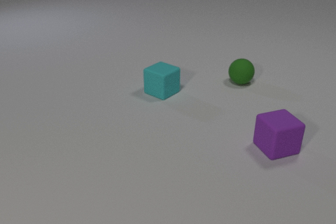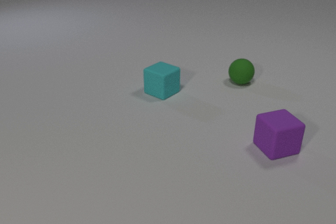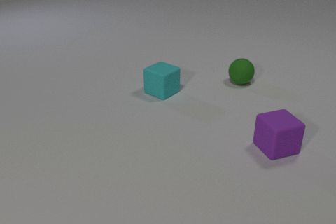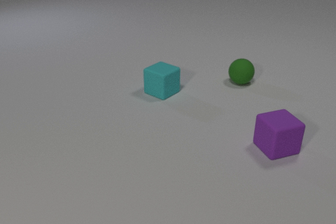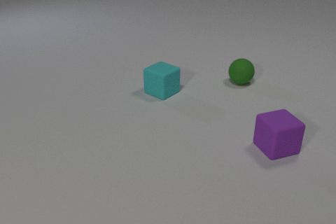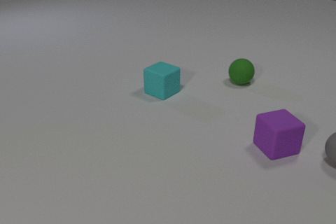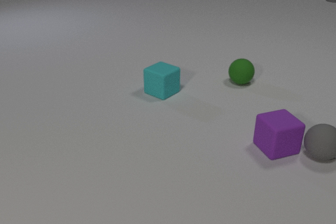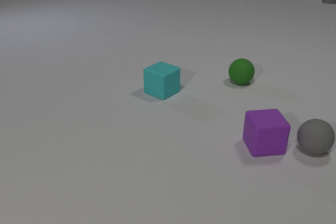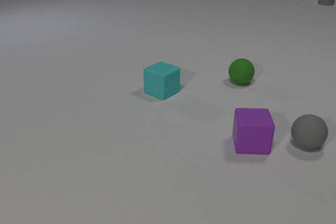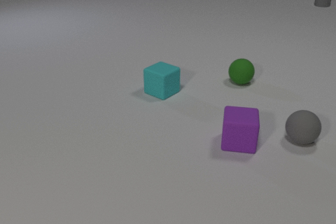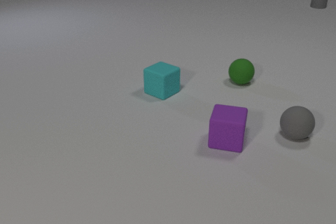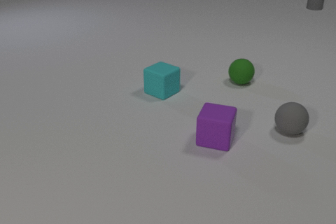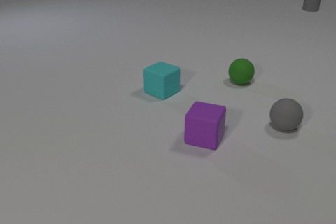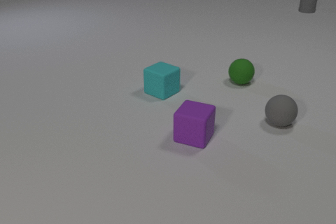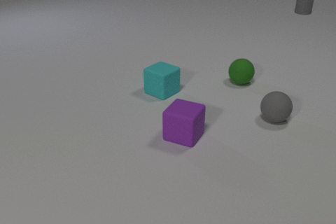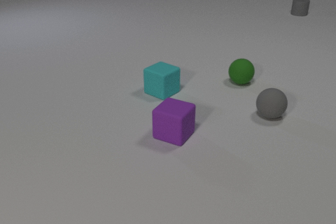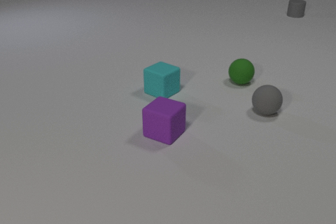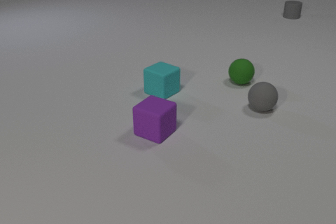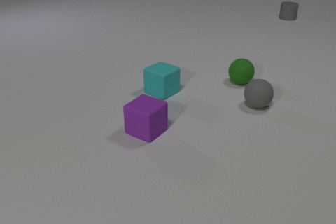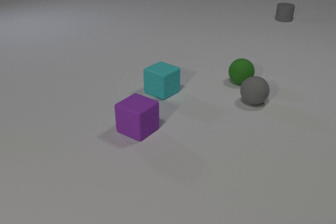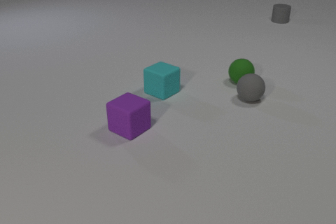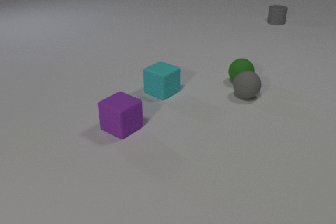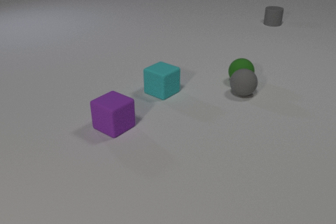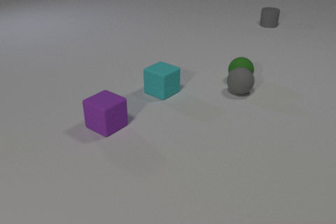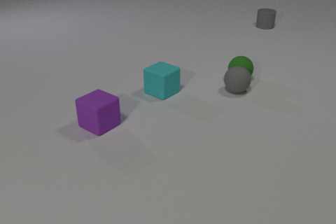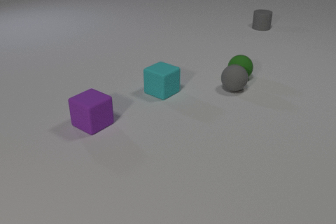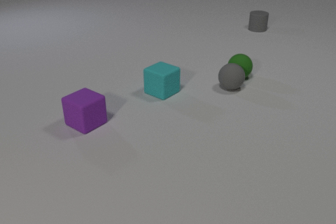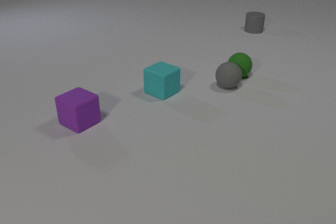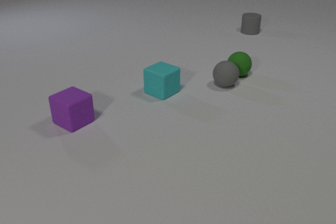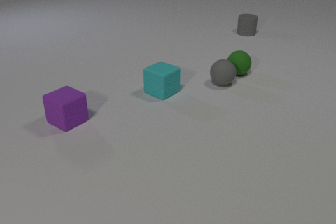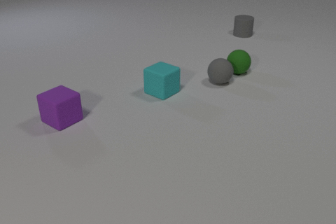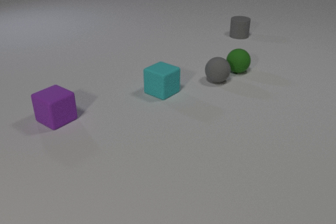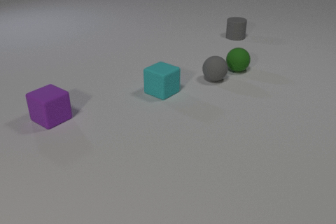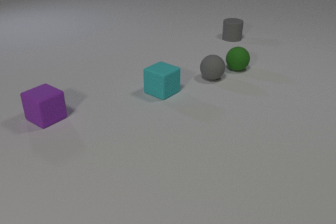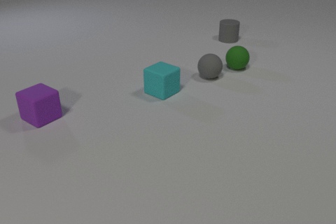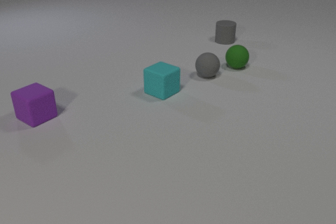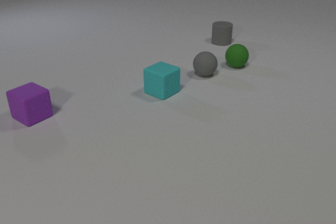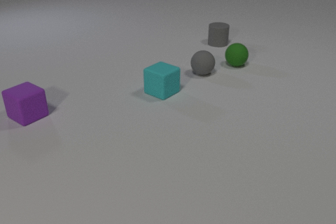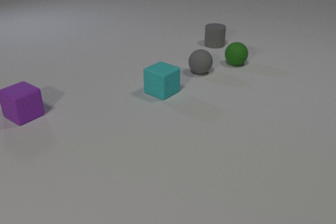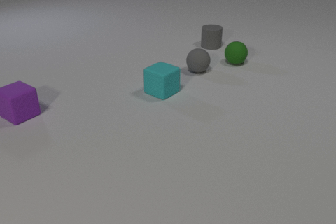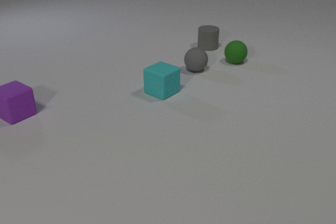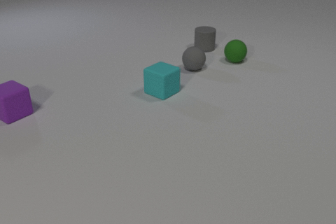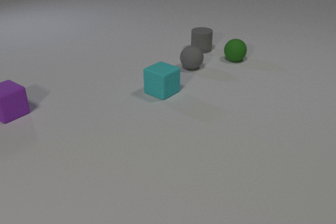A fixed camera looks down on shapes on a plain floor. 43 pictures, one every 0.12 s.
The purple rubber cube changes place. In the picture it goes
to the left.
The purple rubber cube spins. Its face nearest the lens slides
to the left.
0.00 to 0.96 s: The gray rubber sphere comes in at the right edge, rolls to the left and away from the camera. The purple rubber cube slides to the left, spins clockwise seen from above by about 15 degrees, its near face sliding to the left. The gray rubber cylinder comes in at the top edge, slides toward the camera and to the left. The gray rubber sphere and the purple rubber cube collide.
0.96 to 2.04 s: The gray rubber sphere rolls away from the camera and to the left. The purple rubber cube slides to the left, spins so that its near face slides to the left, clockwise seen from above. The gray rubber cylinder slides toward the camera and to the left.
2.04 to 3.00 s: The gray rubber sphere rolls away from the camera and to the left. The purple rubber cube slides to the left. The green rubber sphere rolls away from the camera. The gray rubber cylinder slides toward the camera and to the left. The gray rubber sphere and the green rubber sphere collide.
3.00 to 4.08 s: The gray rubber sphere rolls away from the camera and to the left. The purple rubber cube slides to the left and away from the camera. The green rubber sphere rolls away from the camera. The gray rubber cylinder slides toward the camera and to the left.
4.08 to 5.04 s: The gray rubber sphere rolls away from the camera and to the left. The purple rubber cube slides to the left and away from the camera. The green rubber sphere rolls away from the camera. The gray rubber cylinder slides toward the camera and to the left.
What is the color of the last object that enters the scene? gray.
What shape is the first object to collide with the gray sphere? cube.
How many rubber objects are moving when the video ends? 4.
